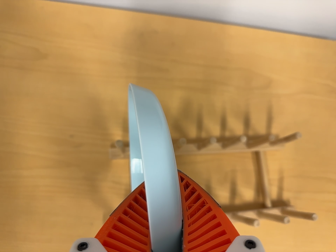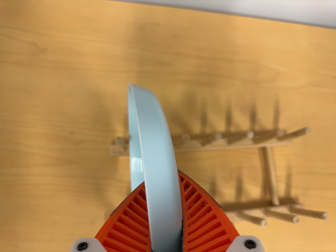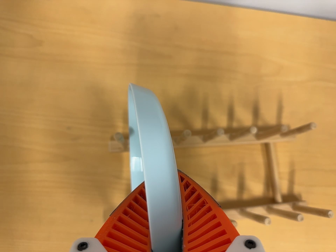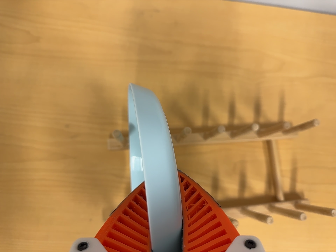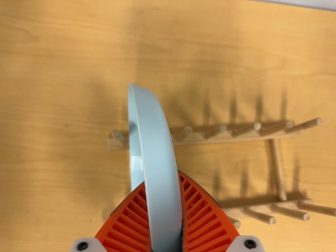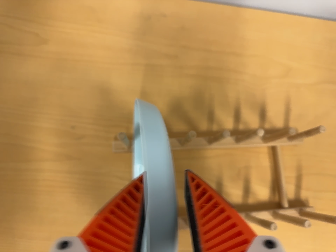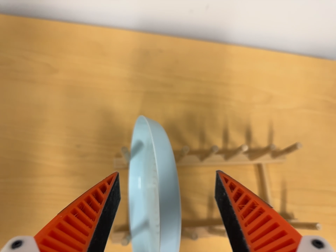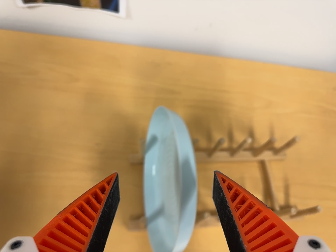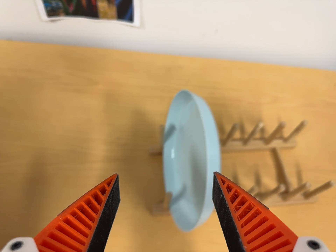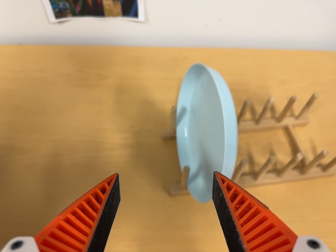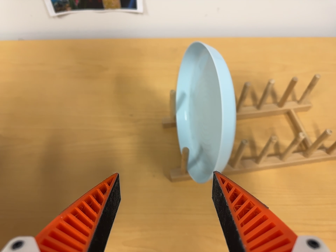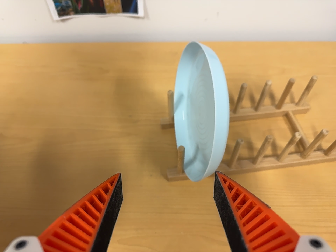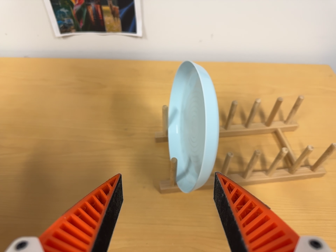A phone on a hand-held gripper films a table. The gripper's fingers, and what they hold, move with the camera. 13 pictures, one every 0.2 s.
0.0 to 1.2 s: The camera shifts only a little, or ends up much as it began.
1.2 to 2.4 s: The camera travels toward the bottom of its view and backward, about 20 cm. Its aim tips toward the top of its view by about 20 degrees.
The film runs forward here.
